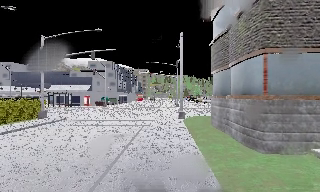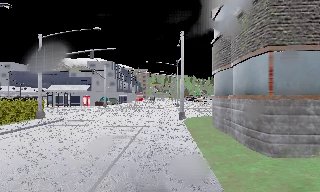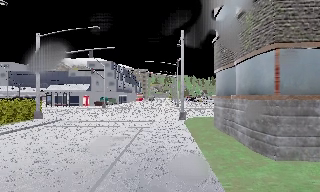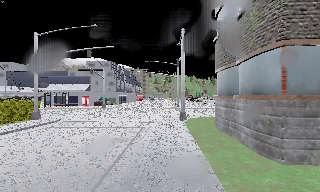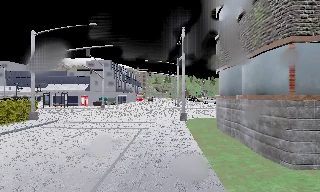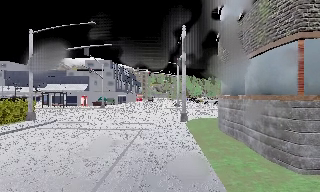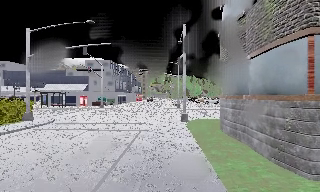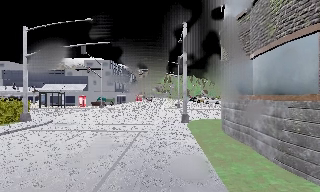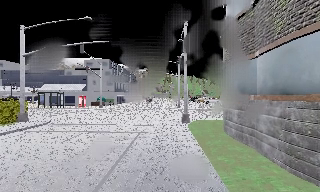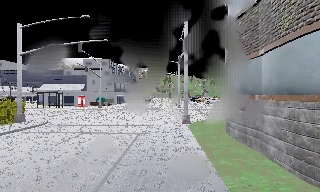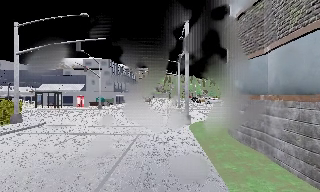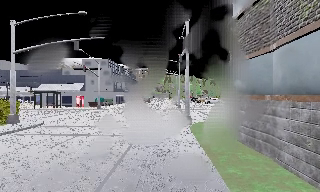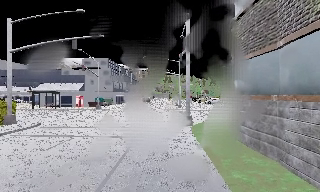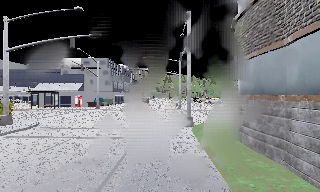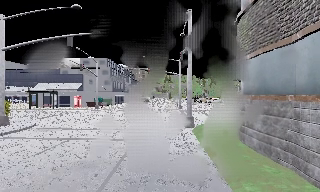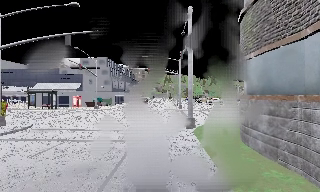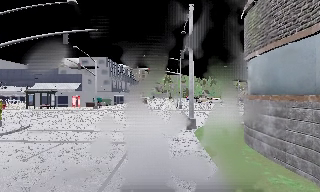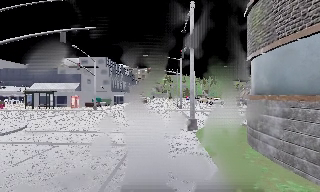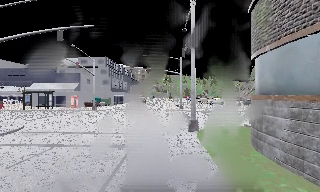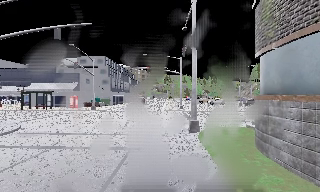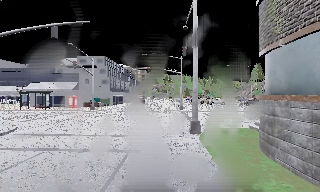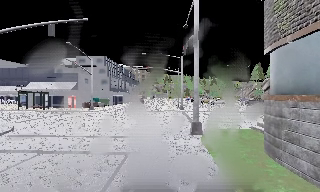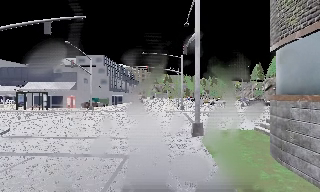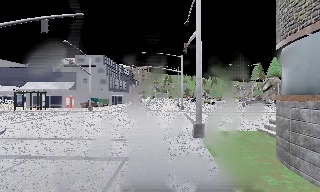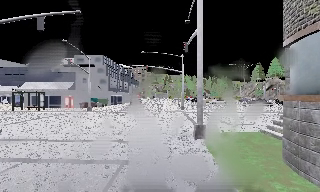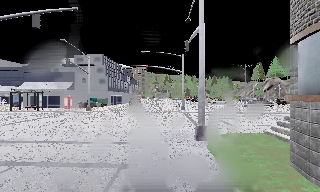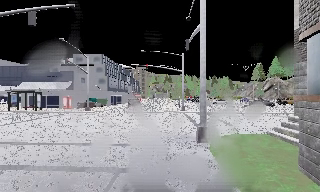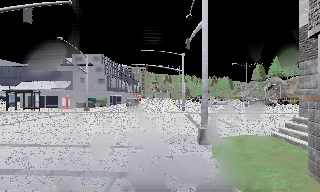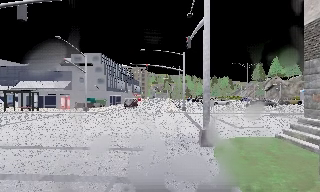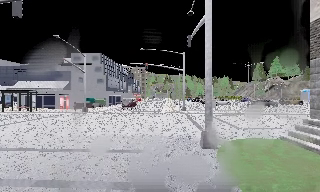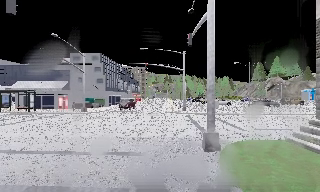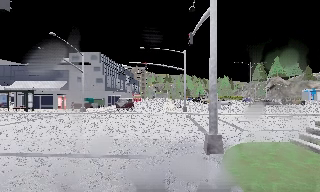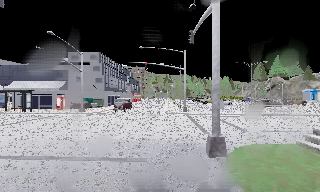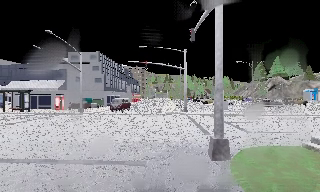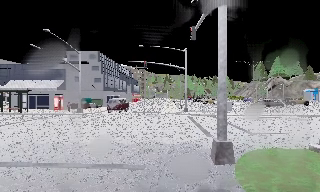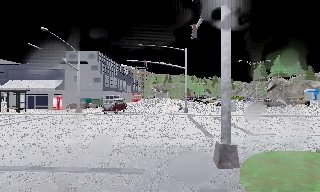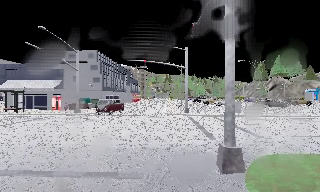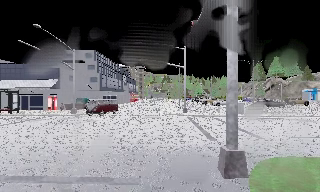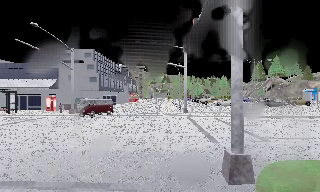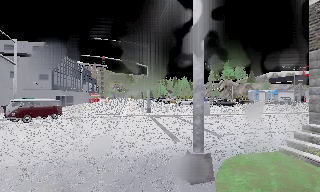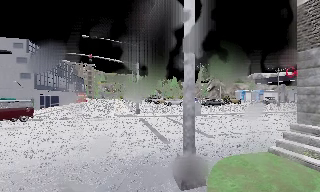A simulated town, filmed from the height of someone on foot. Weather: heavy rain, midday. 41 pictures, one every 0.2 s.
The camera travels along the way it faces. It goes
forward.
0.0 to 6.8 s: The camera travels forward, about 10 m, so what stands in front looms larger.
6.8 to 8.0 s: The camera swings to its right by about 15 degrees, and the scene slides to the left. It travels forward, about 1.5 m, so what stands in front looms larger.
The film runs forward here.
